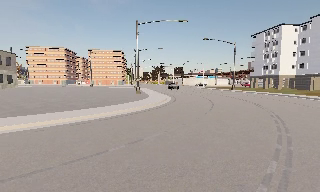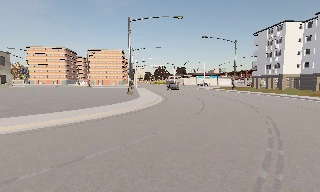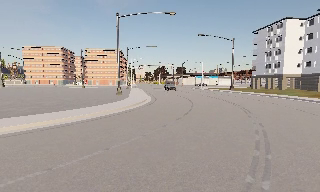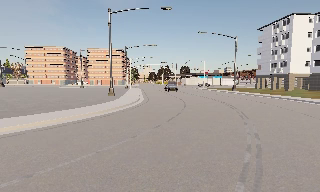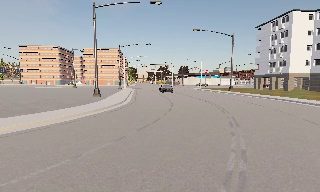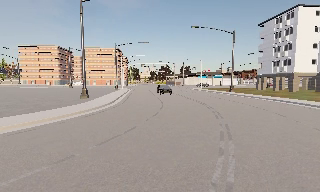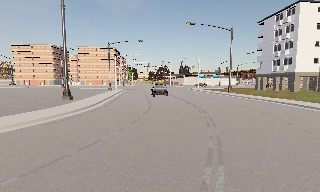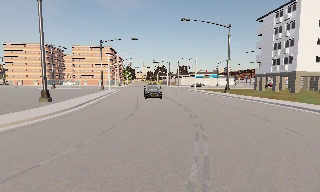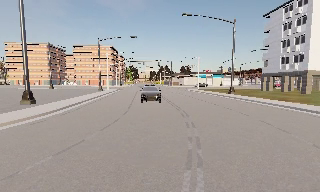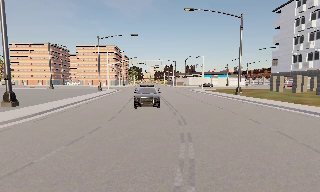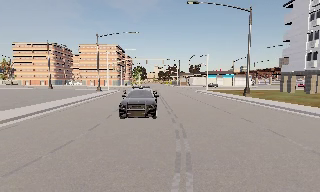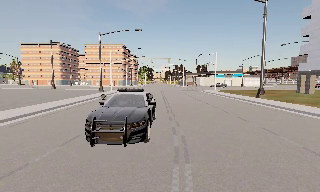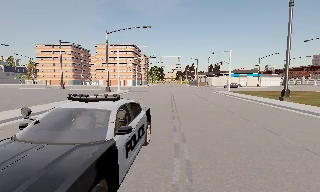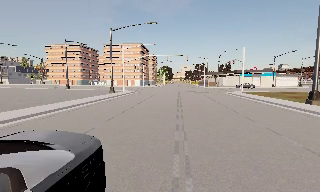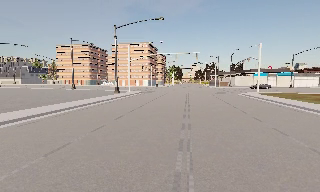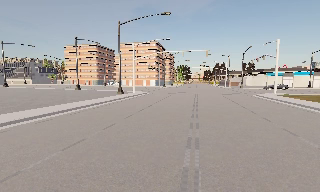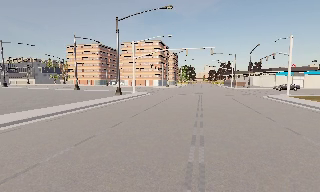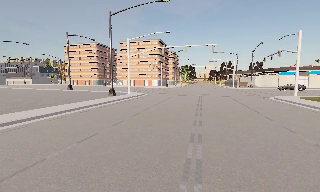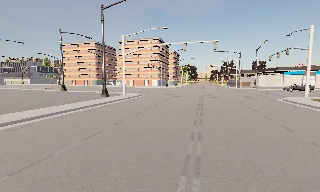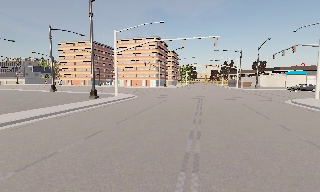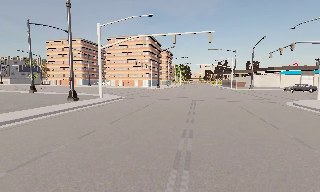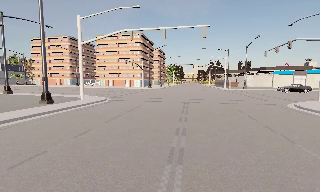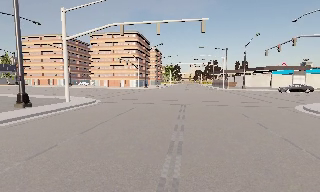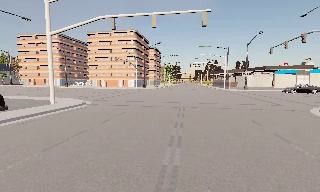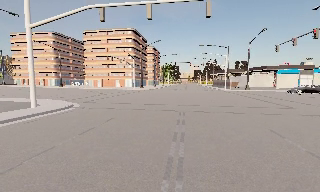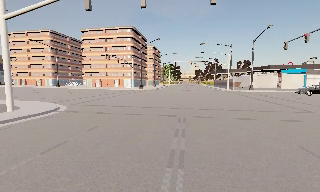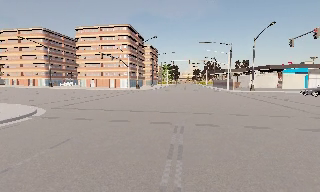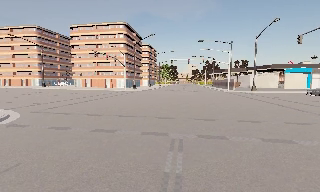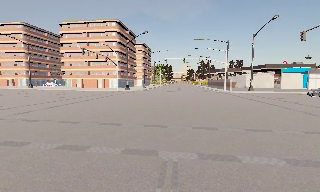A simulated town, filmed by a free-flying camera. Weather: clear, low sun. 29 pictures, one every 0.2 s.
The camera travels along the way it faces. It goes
forward.
0.0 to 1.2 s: The camera travels forward and to its right, about 11 m, so what stands in front looms larger.
1.2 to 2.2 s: The camera travels forward, about 9 m, so what stands in front looms larger.
2.2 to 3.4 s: The camera pans to its left, which is counterclockwise from overhead, by about 15 degrees. It travels forward, about 11 m, so what stands in front looms larger.
3.4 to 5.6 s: The camera travels forward, about 18 m, so what stands in front looms larger.
The film runs forward here.
